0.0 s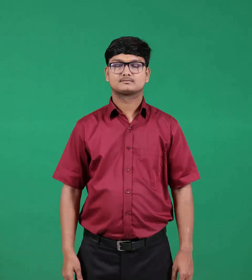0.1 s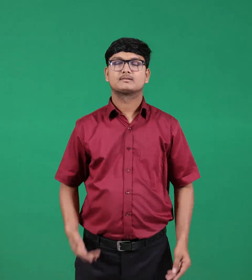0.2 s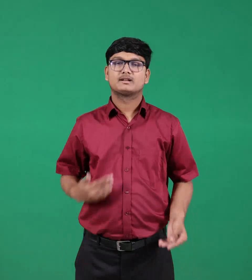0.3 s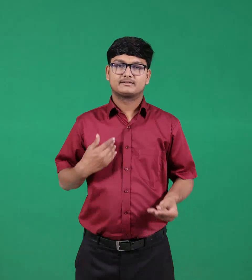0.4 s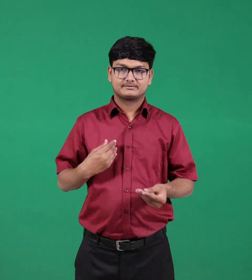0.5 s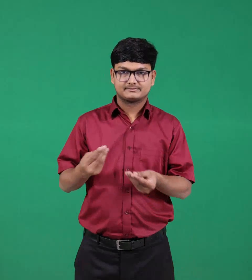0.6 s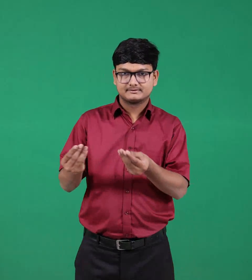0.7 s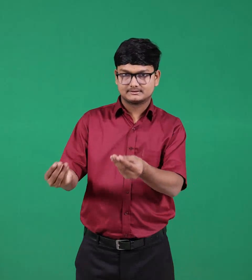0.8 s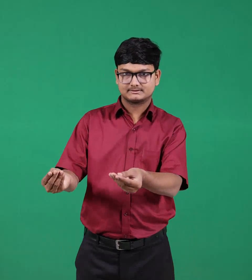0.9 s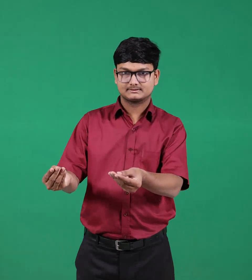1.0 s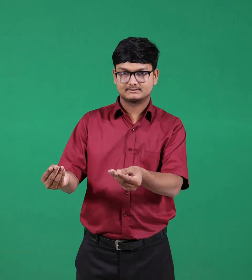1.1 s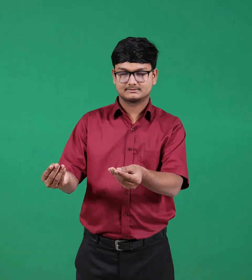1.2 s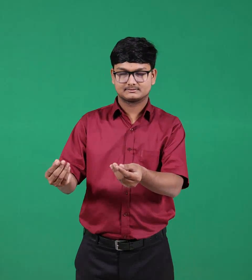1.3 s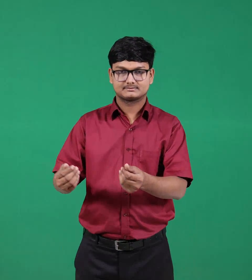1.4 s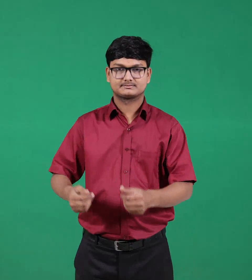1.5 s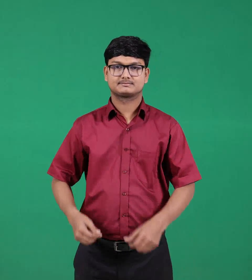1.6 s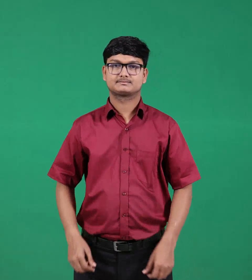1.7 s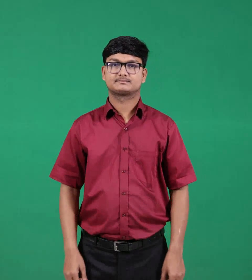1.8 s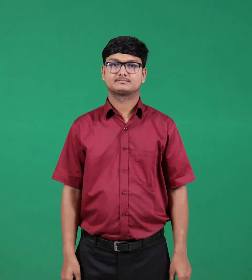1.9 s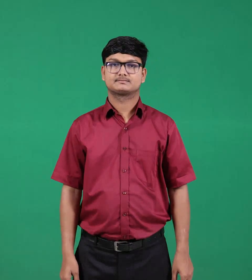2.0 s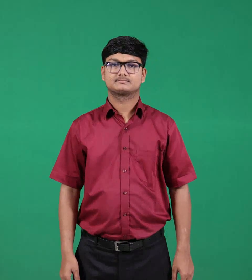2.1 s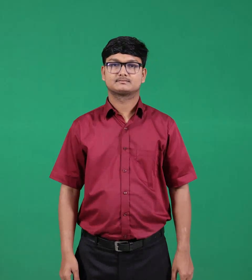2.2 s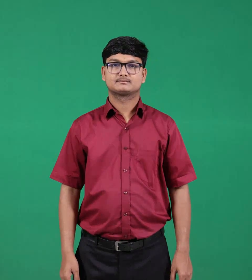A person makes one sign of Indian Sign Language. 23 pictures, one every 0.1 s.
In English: give
